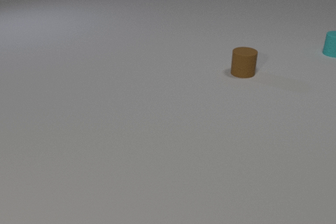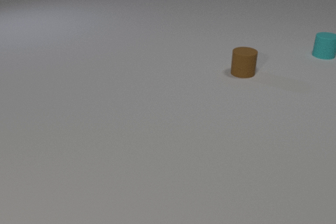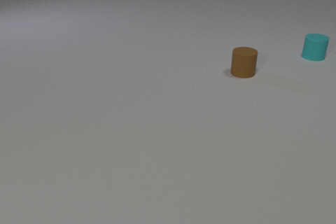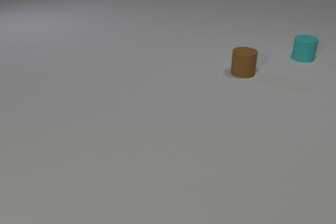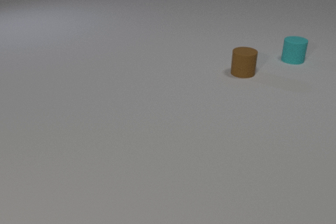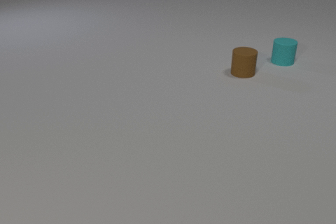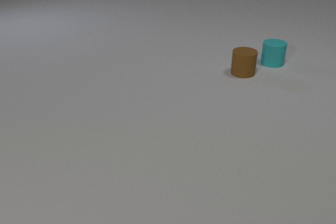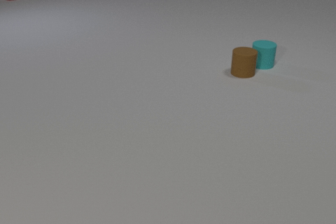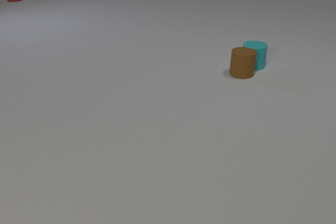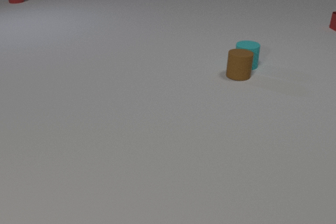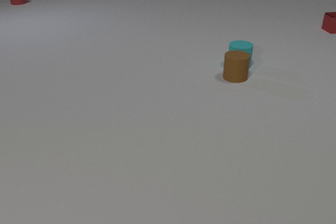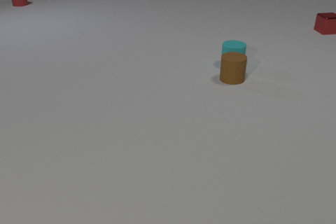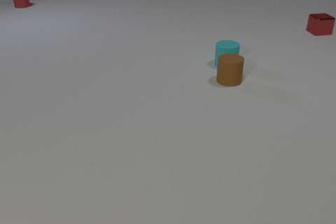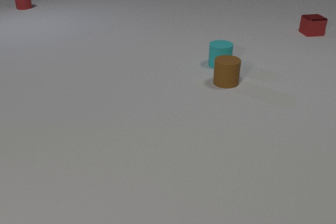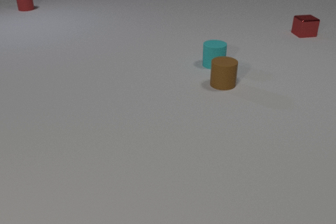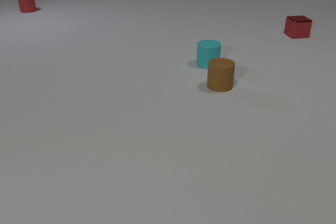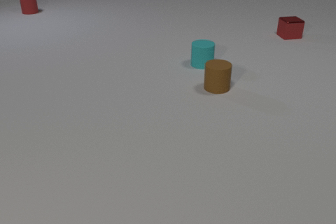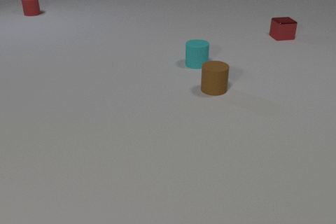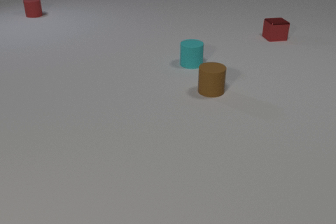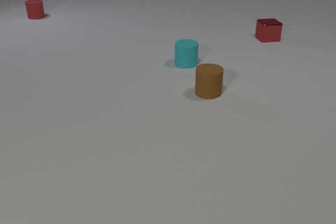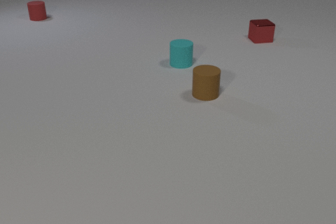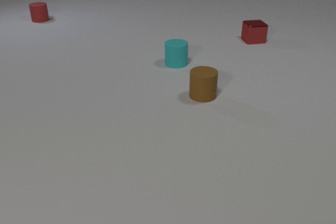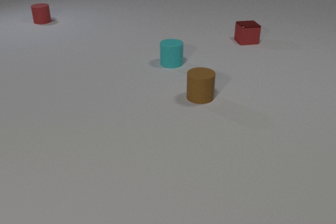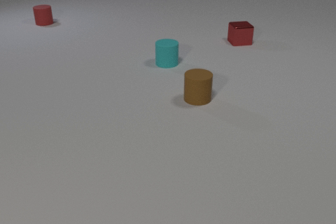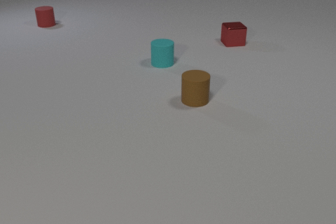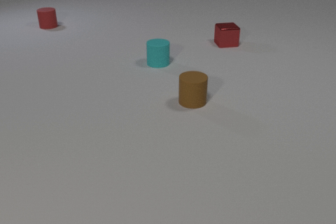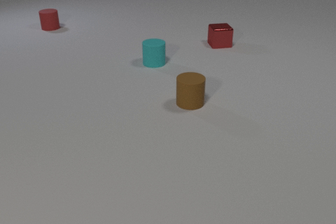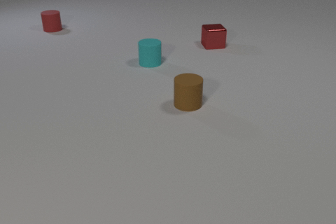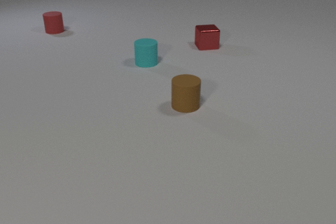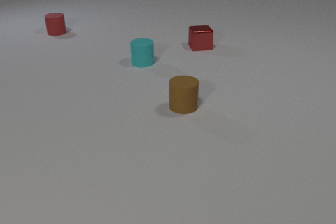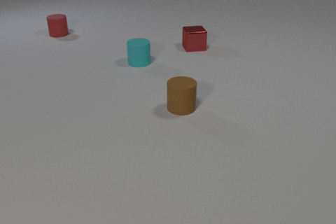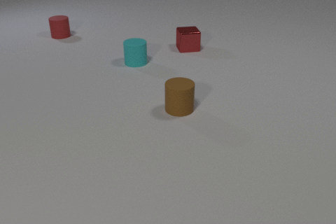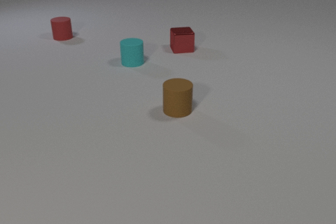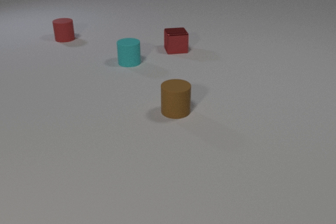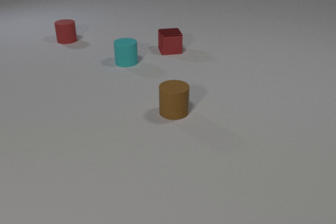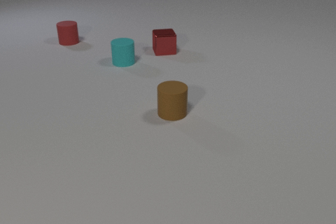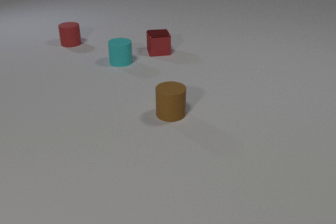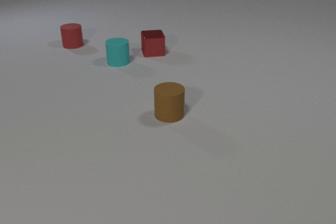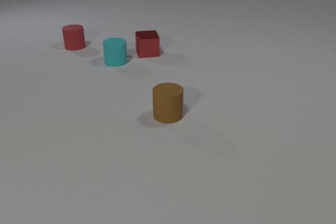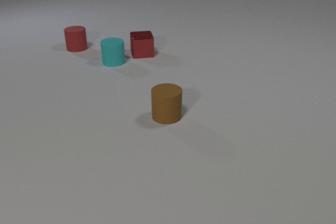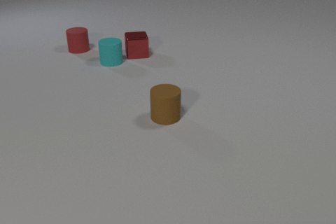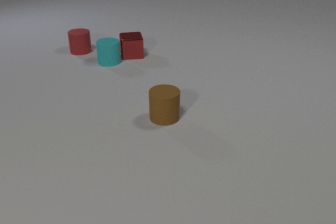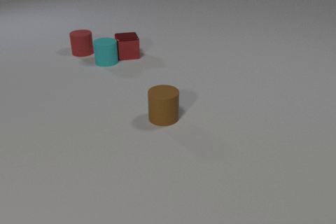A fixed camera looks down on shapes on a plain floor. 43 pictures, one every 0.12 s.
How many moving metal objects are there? 1.
Are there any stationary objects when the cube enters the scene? no.
How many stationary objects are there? 0.
0.00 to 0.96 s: The cyan rubber cylinder slides to the left and toward the camera. The red rubber cylinder comes in at the top edge, slides toward the camera. The cyan rubber cylinder and the brown rubber cylinder collide.
0.96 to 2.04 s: The cyan rubber cylinder slides to the left. The brown rubber cylinder slides toward the camera and to the left. The red rubber cylinder slides toward the camera. The red metal cube comes in at the right edge, slides to the left and toward the camera.
2.04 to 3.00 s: The cyan rubber cylinder slides to the left. The brown rubber cylinder slides toward the camera and to the left. The red rubber cylinder slides toward the camera. The red metal cube slides to the left and toward the camera.
3.00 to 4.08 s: The cyan rubber cylinder slides to the left. The brown rubber cylinder slides toward the camera and to the left. The red rubber cylinder slides toward the camera. The red metal cube slides to the left and toward the camera.
4.08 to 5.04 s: The cyan rubber cylinder slides to the left. The brown rubber cylinder slides toward the camera and to the left. The red rubber cylinder slides toward the camera. The red metal cube slides to the left. The cyan rubber cylinder and the red metal cube collide.
